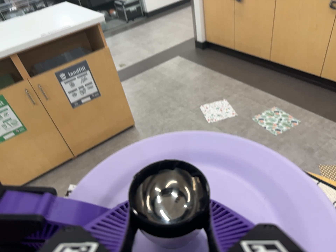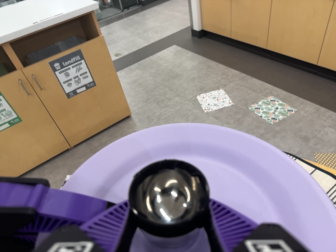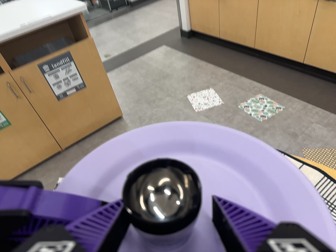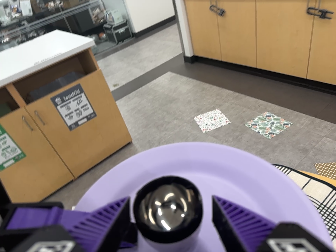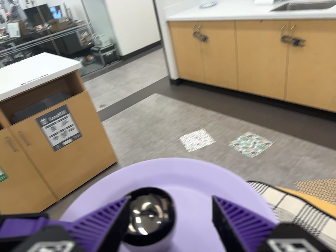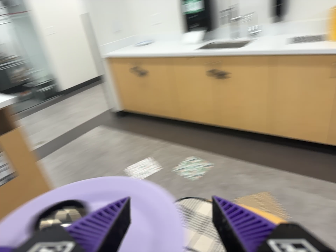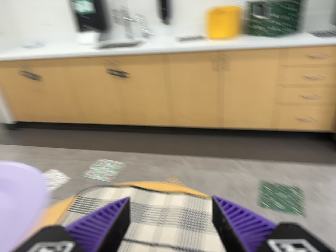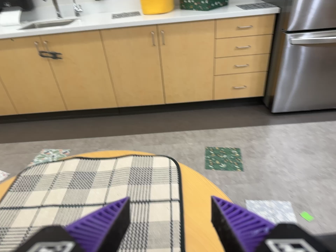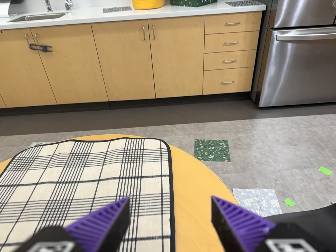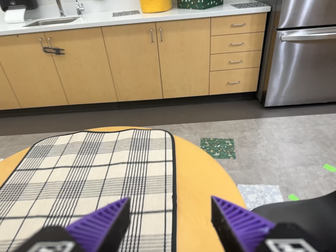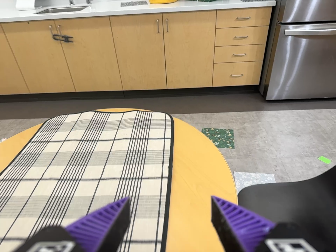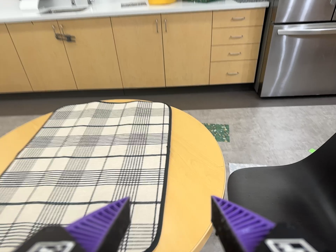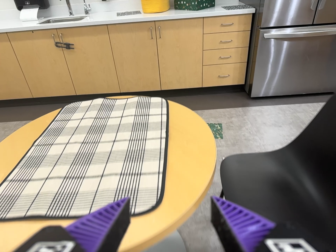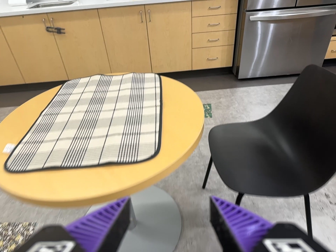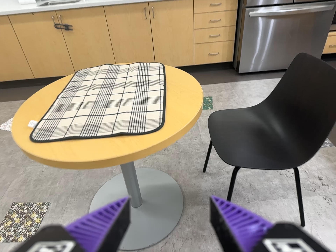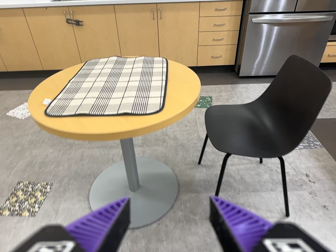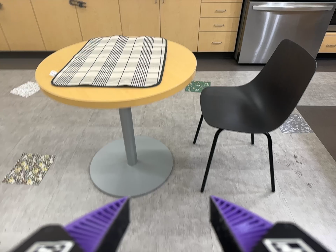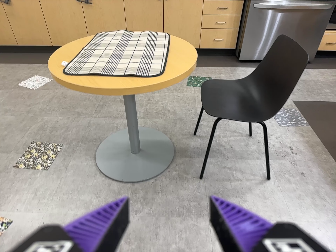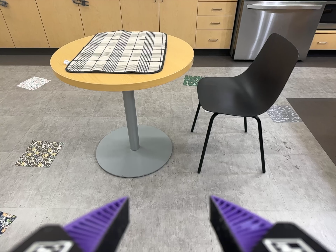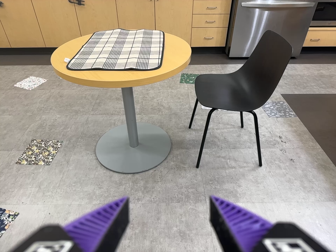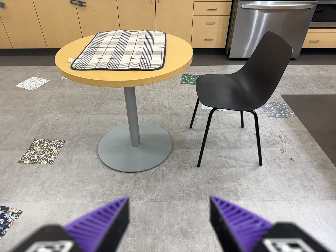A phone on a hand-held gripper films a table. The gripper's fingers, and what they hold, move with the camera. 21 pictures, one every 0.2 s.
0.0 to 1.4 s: The camera swings to its right by about 50 degrees, and the scene slides to the left. It travels toward the bottom of its view, backward and to its right, about 24 cm. Its aim tips toward the top of its view by about 15 degrees. It rolls about its line of sight by about 25 degrees, and the scene rotates counterclockwise.
1.4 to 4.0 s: The camera travels backward and toward the bottom of its view, about 110 cm, so what stands in front gets smaller.
The film runs backward here.
